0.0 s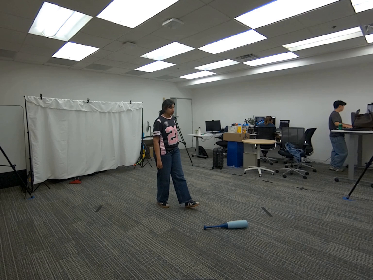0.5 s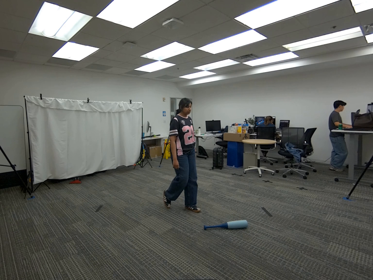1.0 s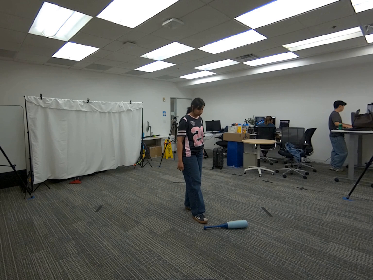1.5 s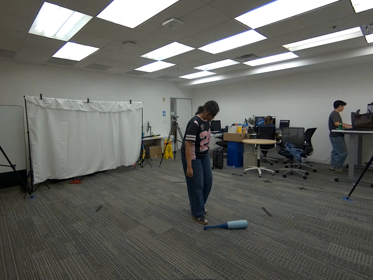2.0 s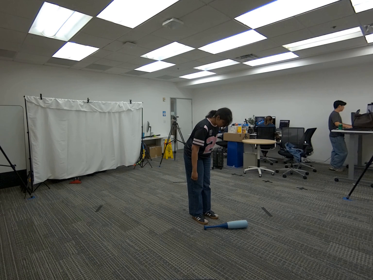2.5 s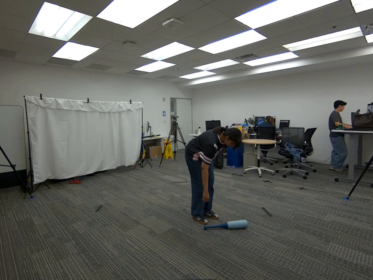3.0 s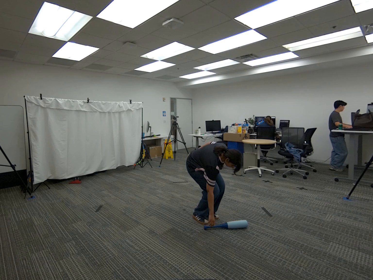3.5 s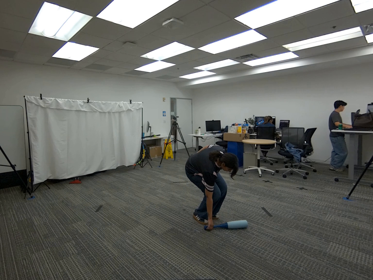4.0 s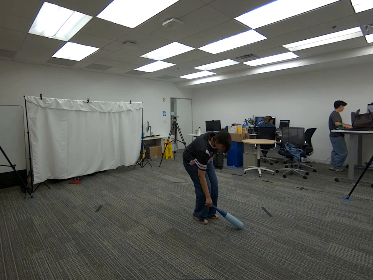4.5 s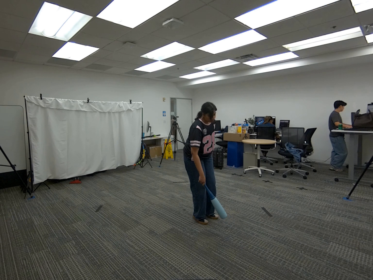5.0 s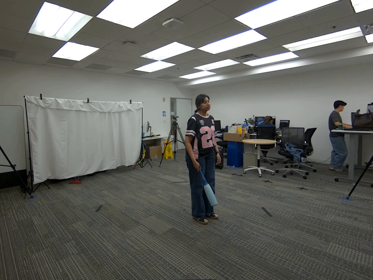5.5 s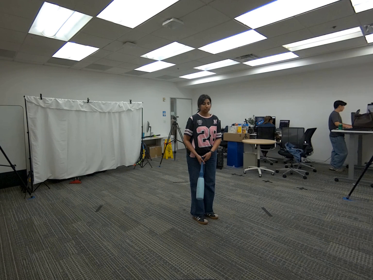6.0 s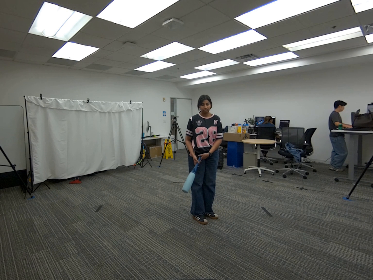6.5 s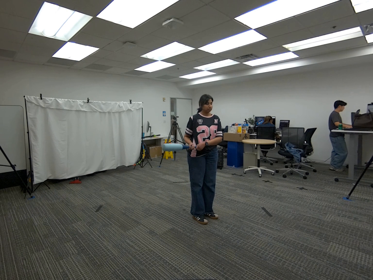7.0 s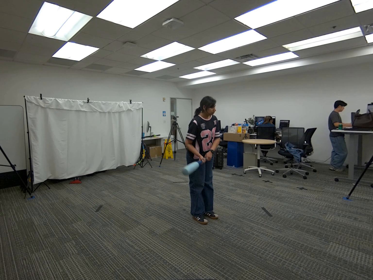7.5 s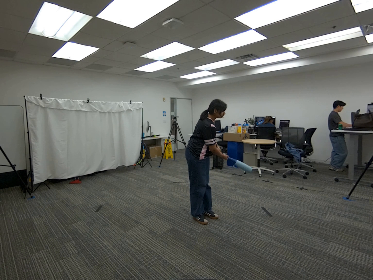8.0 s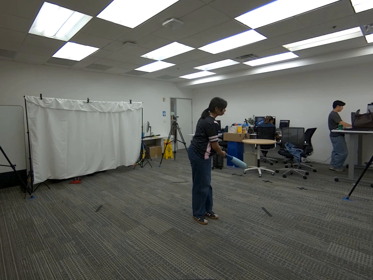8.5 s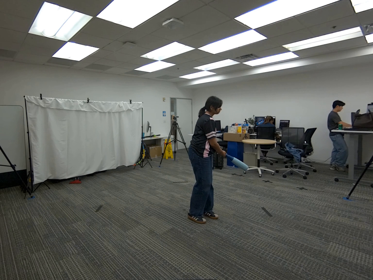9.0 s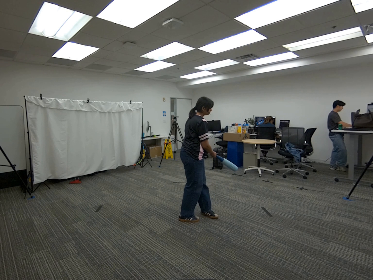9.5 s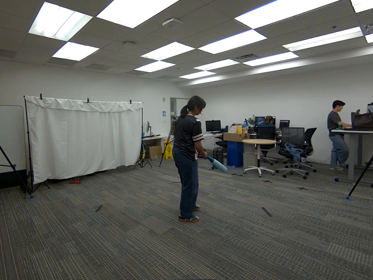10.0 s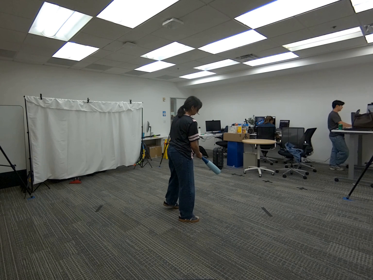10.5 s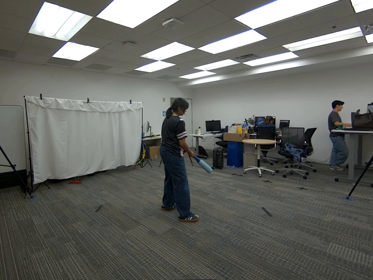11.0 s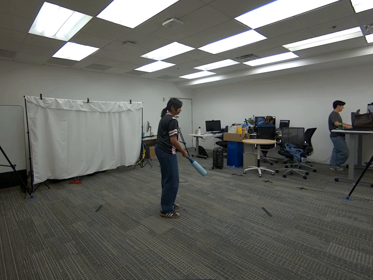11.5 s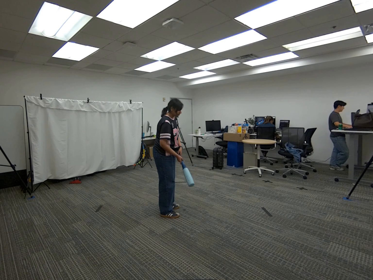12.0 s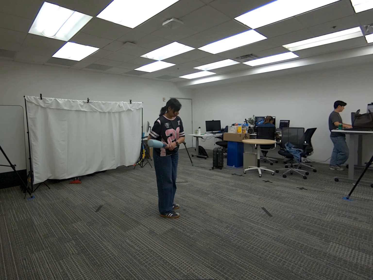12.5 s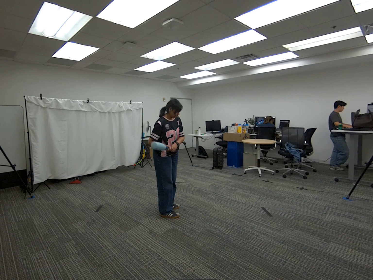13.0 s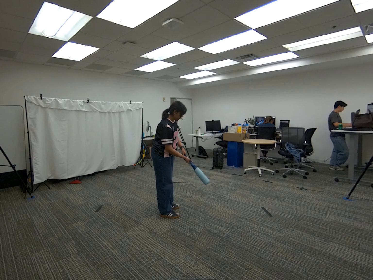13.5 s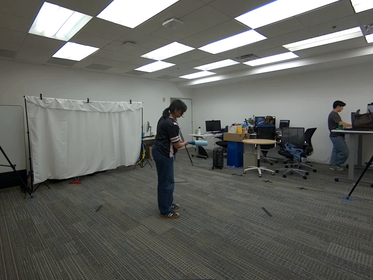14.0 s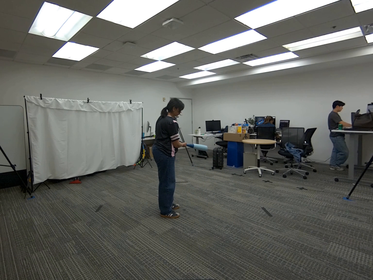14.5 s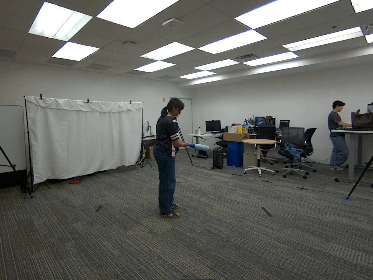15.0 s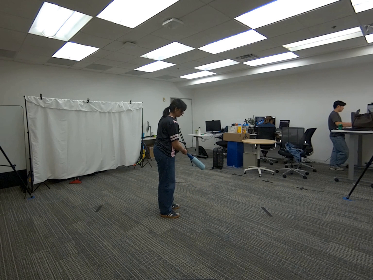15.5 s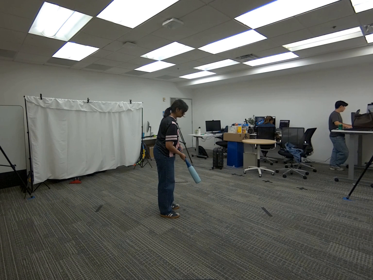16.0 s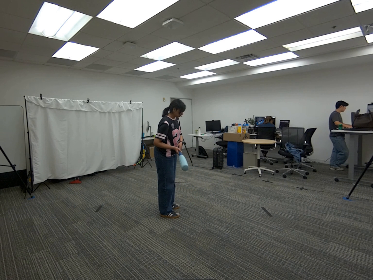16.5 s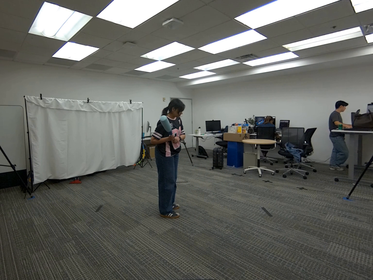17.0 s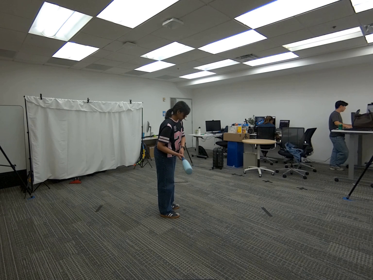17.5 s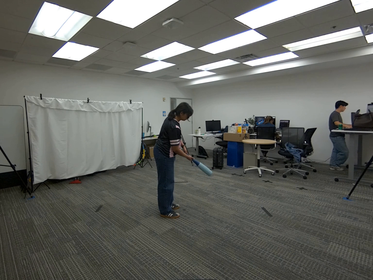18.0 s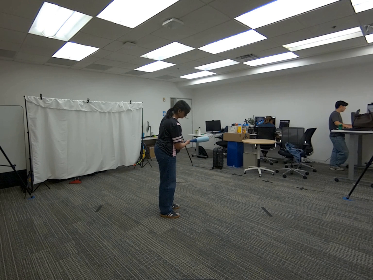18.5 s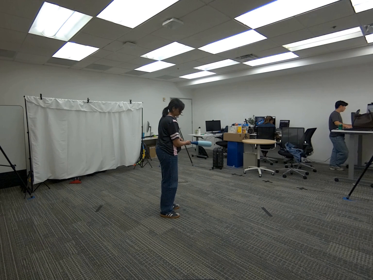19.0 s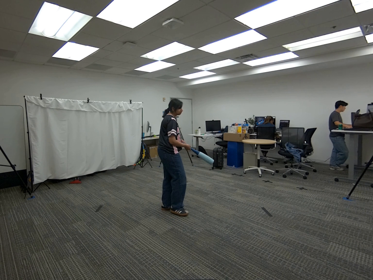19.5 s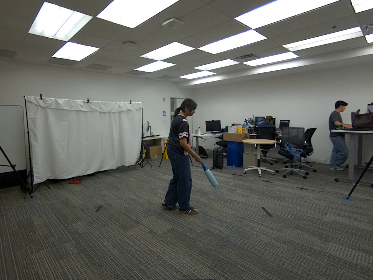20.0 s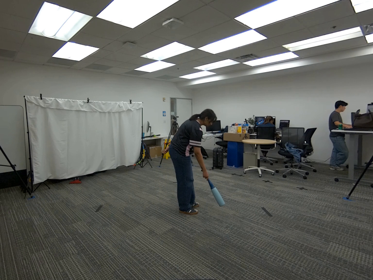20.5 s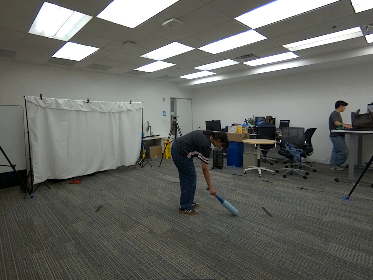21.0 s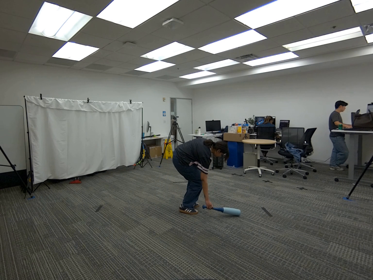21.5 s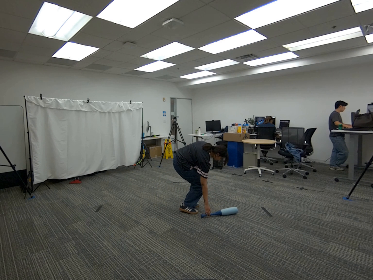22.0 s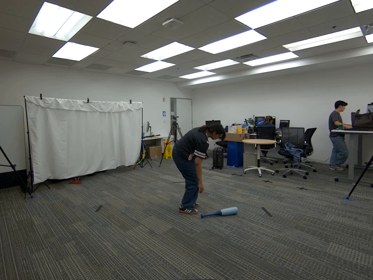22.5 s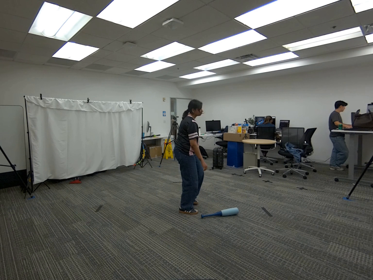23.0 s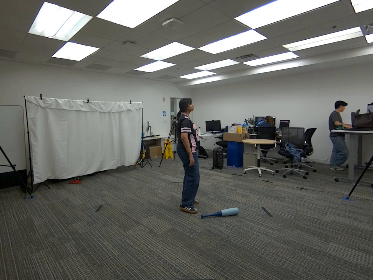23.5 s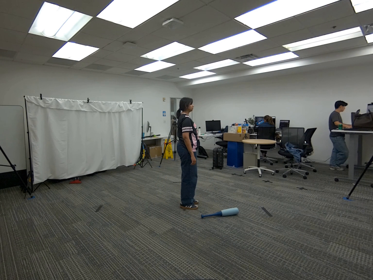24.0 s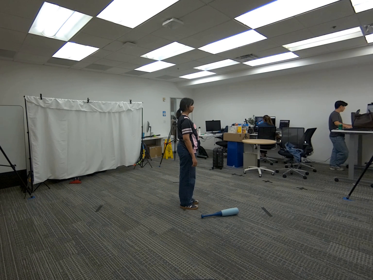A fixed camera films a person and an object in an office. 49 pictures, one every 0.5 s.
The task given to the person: Walk over to the baseball bat on the floor. Pick up the baseball bat from the ground and begin to perform swinging motions as if you are hitting a baseball.
